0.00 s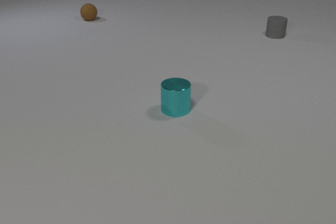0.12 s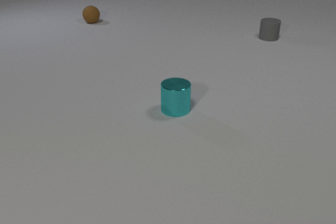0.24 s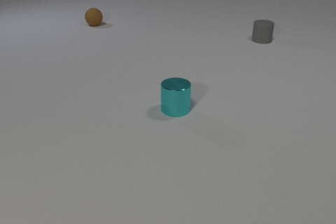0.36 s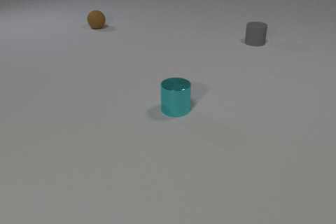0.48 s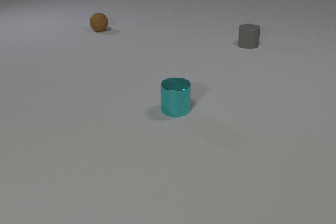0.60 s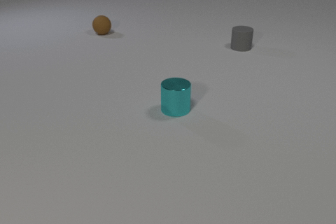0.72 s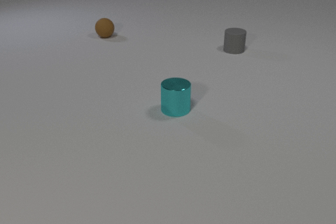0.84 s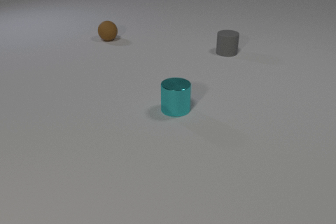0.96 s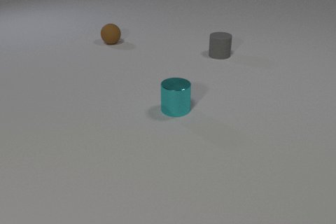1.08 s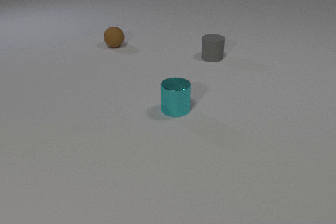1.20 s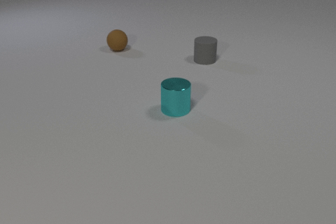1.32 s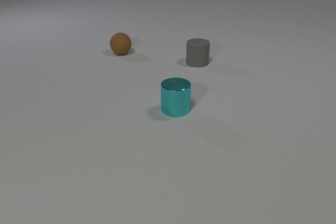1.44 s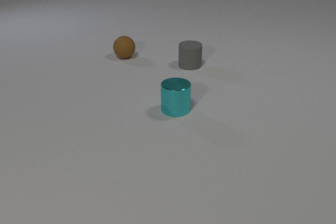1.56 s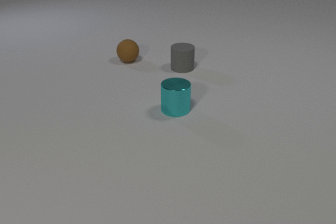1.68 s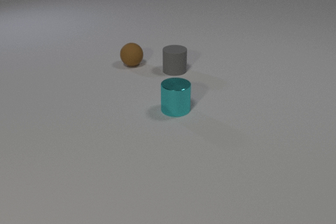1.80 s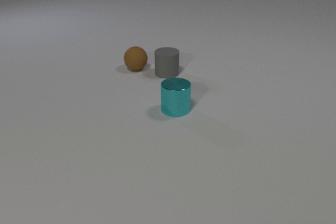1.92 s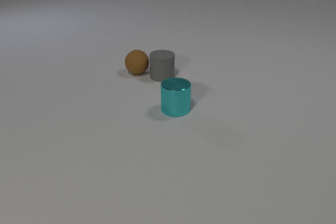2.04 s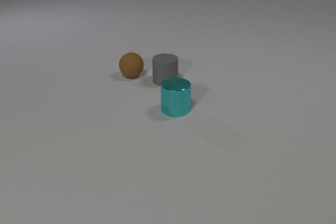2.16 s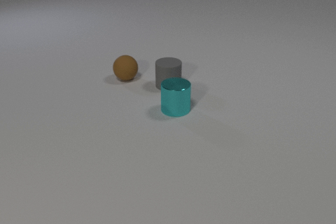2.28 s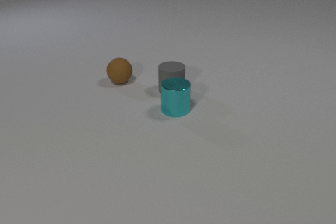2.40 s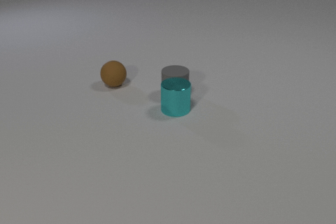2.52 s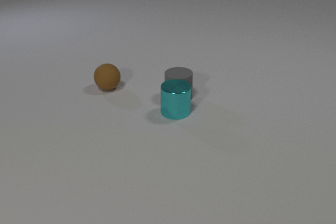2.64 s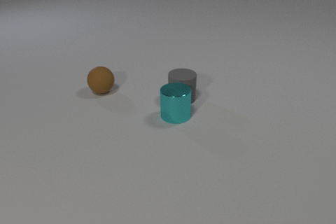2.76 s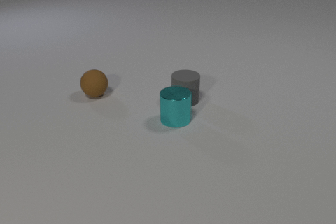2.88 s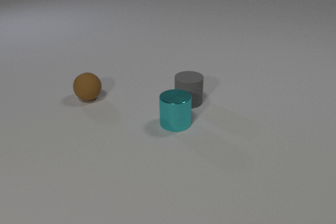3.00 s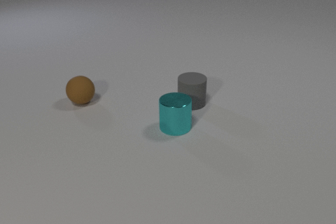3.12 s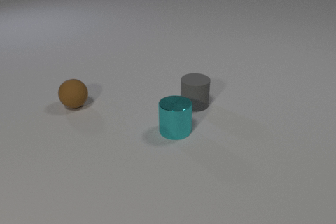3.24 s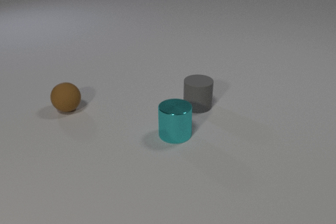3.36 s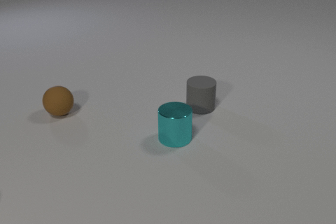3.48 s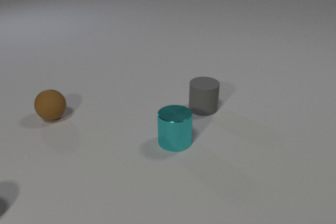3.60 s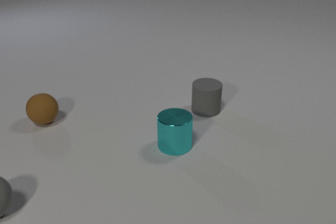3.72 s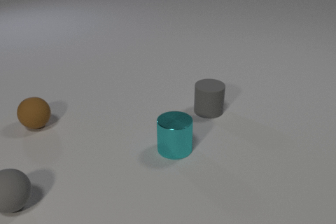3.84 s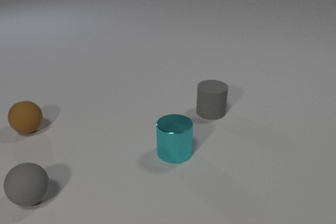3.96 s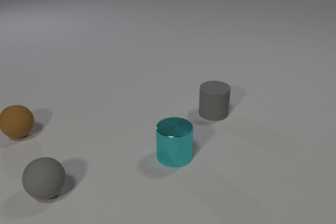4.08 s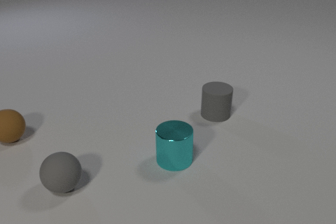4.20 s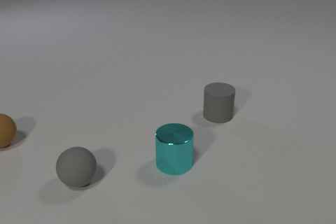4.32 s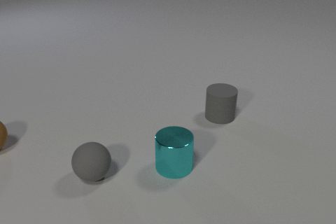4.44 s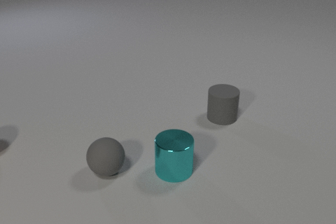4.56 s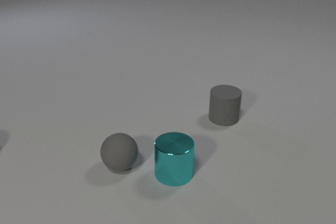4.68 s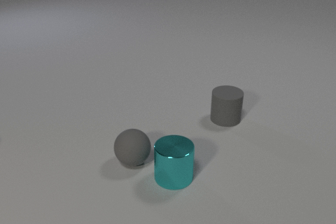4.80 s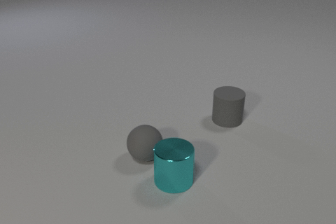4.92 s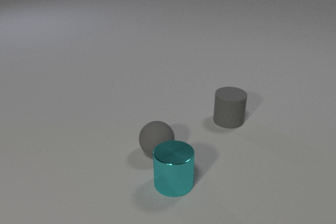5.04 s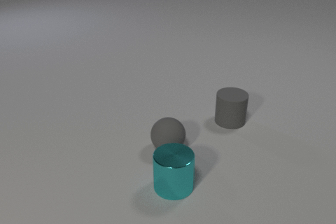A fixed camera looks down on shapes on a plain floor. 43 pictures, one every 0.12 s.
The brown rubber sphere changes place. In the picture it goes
toward the camera.
The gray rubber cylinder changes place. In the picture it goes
toward the camera.
0.00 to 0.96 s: The gray rubber cylinder slides toward the camera and to the left. The brown rubber sphere rolls toward the camera.
0.96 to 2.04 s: The gray rubber cylinder slides toward the camera and to the left. The brown rubber sphere rolls toward the camera. The gray rubber cylinder and the brown rubber sphere collide.
2.04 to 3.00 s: The gray rubber cylinder slides toward the camera and to the right. The brown rubber sphere rolls toward the camera and to the left. The cyan metal cylinder slides toward the camera. The gray rubber cylinder and the cyan metal cylinder collide.
3.00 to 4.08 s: The gray rubber cylinder slides to the right and toward the camera. The brown rubber sphere rolls to the left and toward the camera. The cyan metal cylinder slides toward the camera. The gray rubber sphere comes in at the left edge, rolls to the right.
4.08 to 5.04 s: The gray rubber cylinder slides to the right and toward the camera. The brown rubber sphere rolls to the left and toward the camera, leaves at the left edge. The cyan metal cylinder slides toward the camera. The gray rubber sphere rolls to the right and away from the camera.
Are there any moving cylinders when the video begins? yes.
What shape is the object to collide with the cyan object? cylinder.
How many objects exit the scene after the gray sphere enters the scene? 1.
